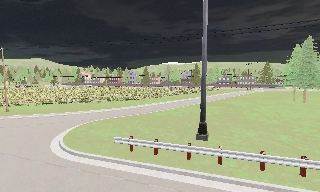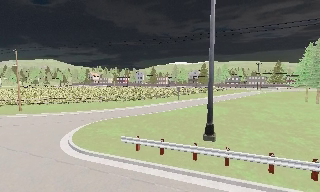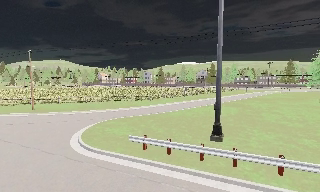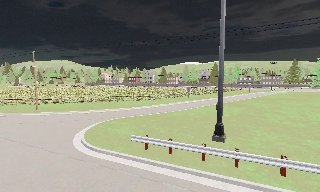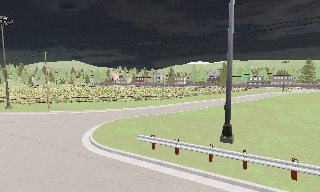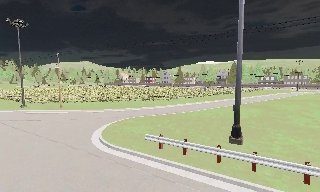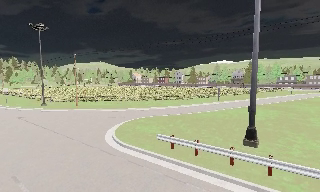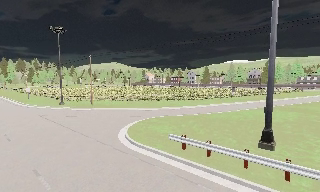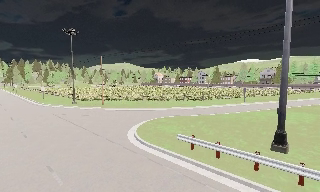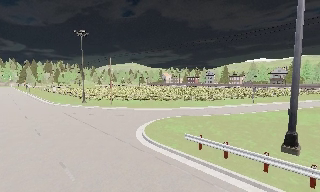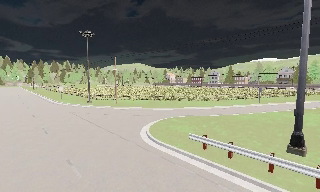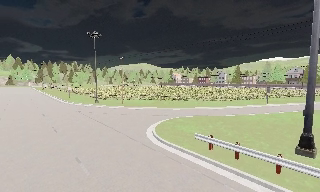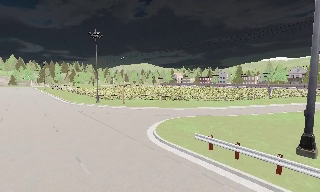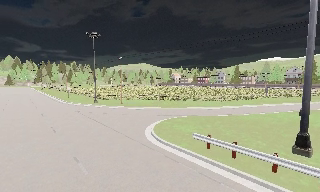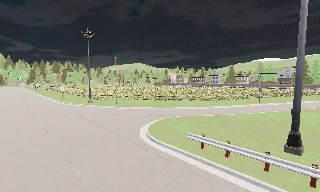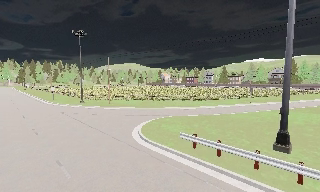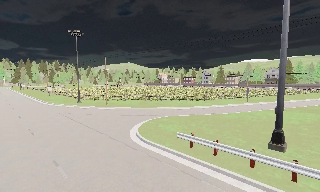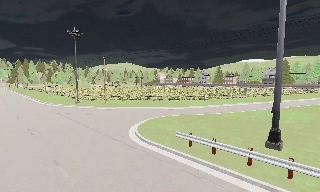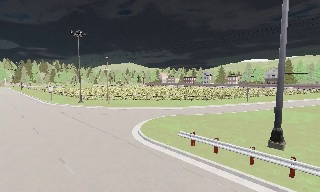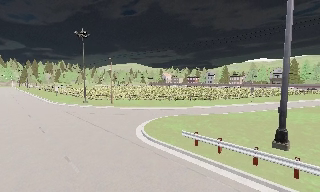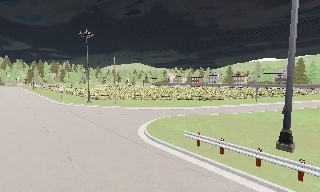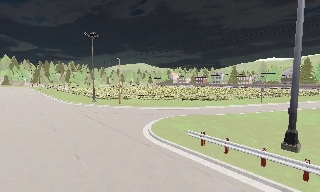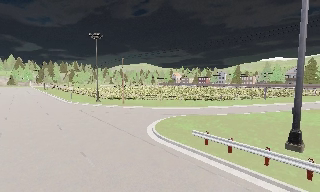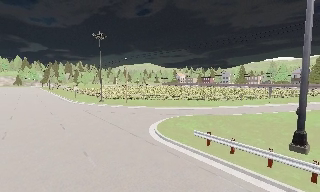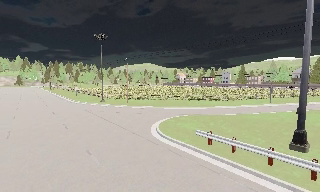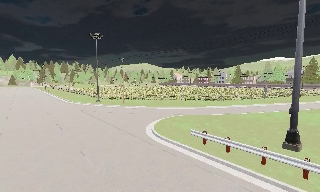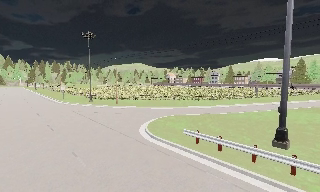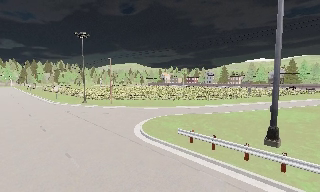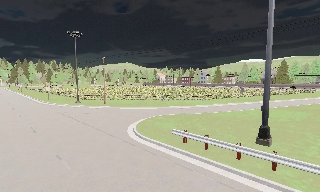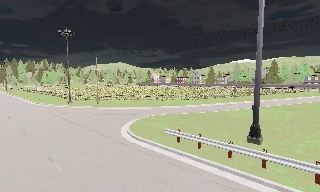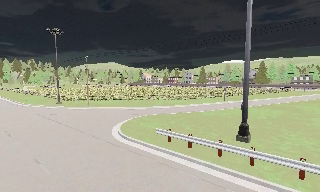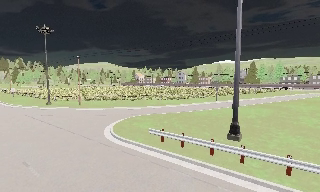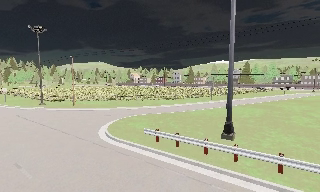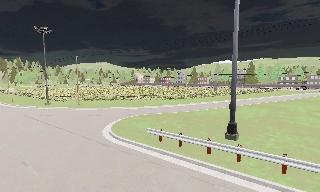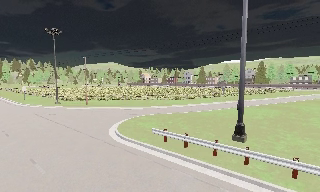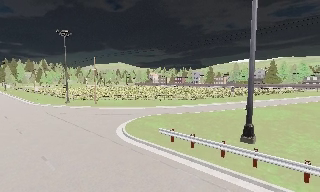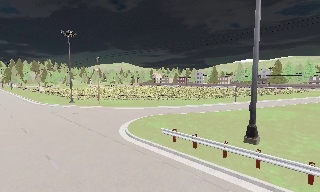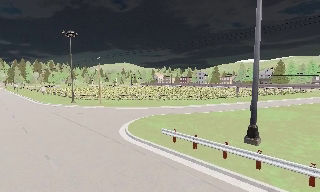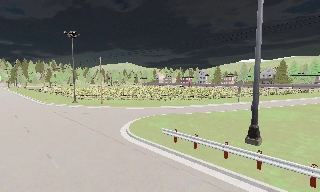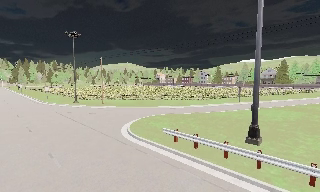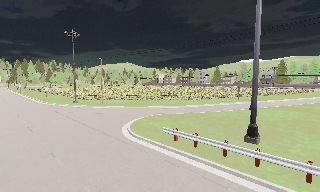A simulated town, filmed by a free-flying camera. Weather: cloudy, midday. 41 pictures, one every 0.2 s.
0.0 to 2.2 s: The camera swings to its left by about 30 degrees, and the scene slides to the right.
2.2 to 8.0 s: The camera travels backward and to its right, about 1.5 m, so what stands in front gets smaller.
The film runs backward here.
